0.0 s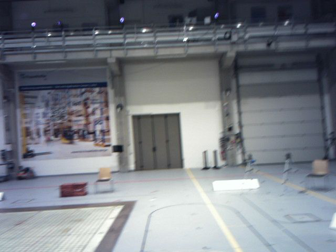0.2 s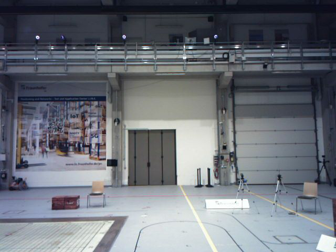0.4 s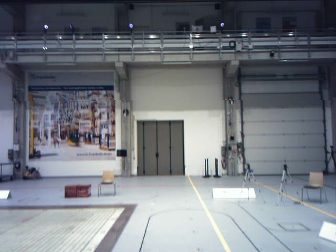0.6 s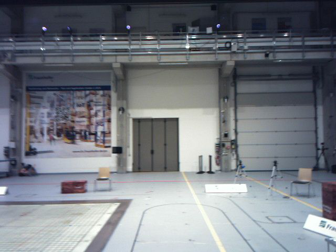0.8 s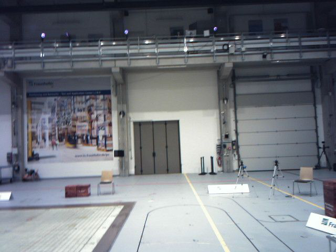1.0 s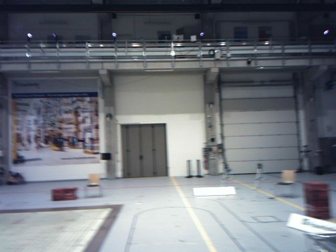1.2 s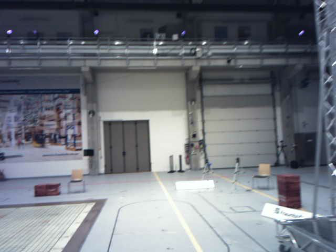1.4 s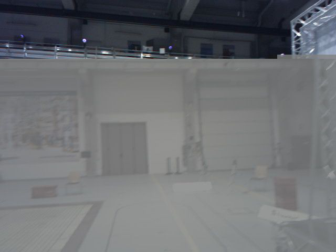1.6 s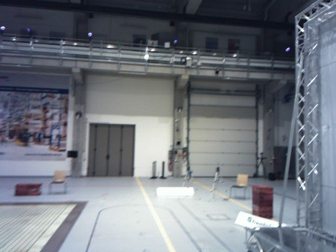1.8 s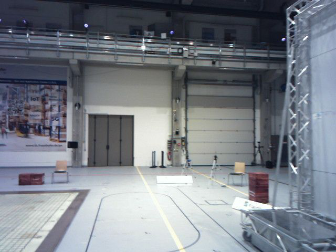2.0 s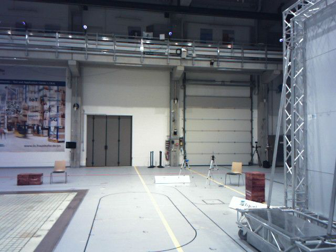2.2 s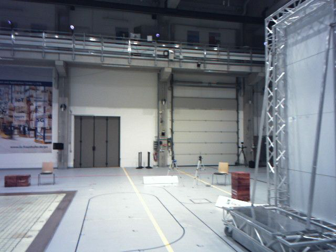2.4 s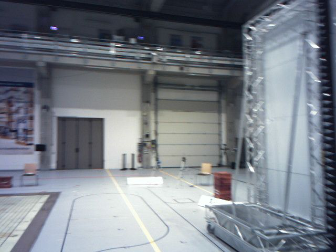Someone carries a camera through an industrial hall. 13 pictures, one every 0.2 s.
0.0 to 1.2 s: The camera travels backward, about 1.2 m, so what stands in front gets smaller.
1.2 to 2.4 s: The scene slides to the left, as the camera pans about 10 degrees to its right. It travels backward, about 1 m, so what stands in front gets smaller.
The film runs backward here.
